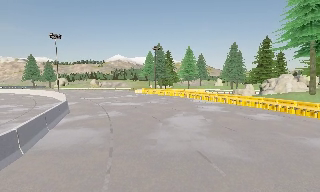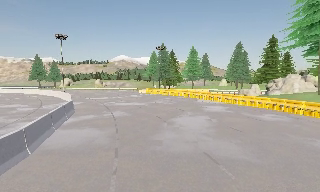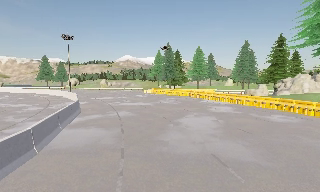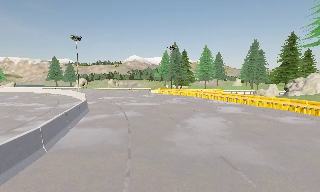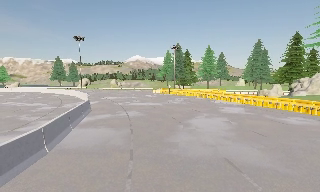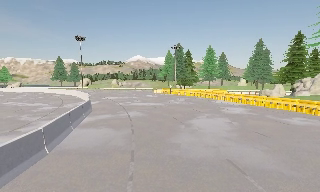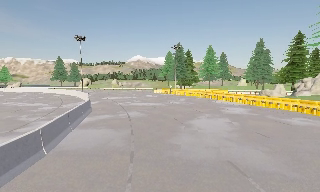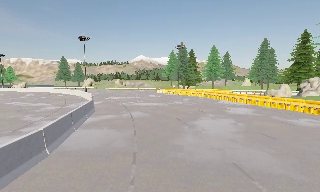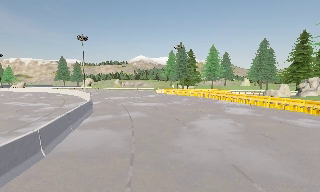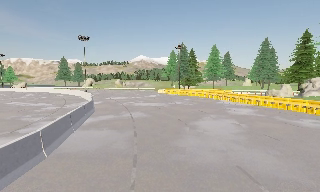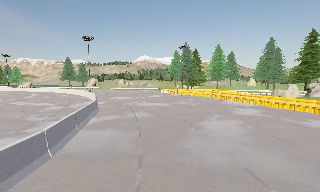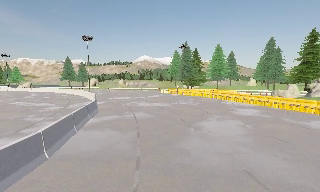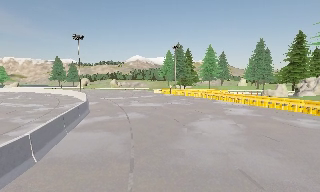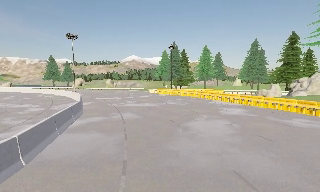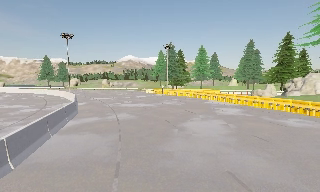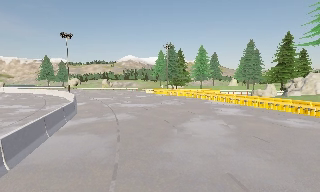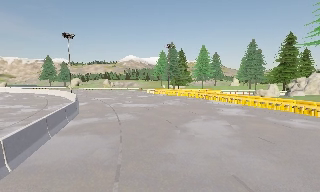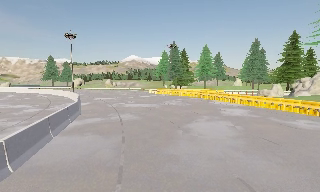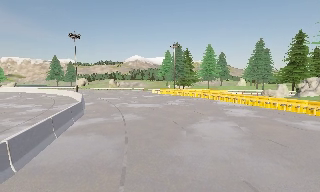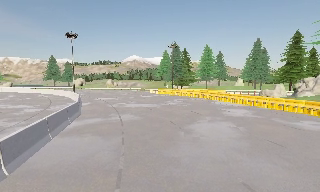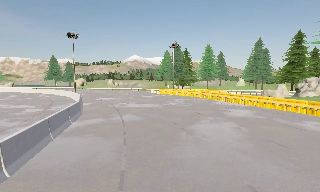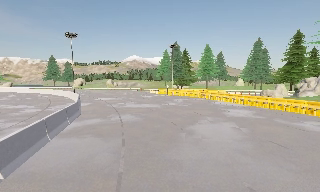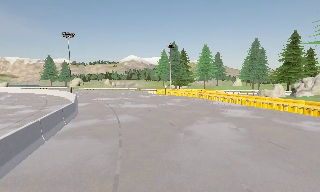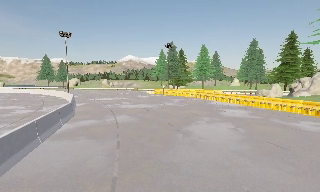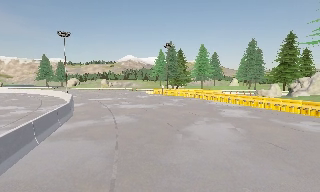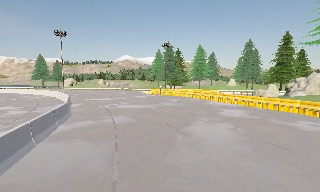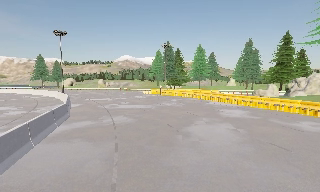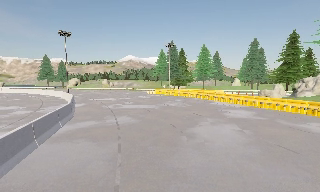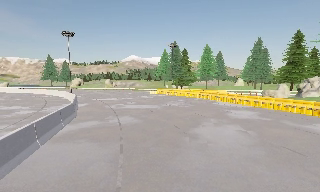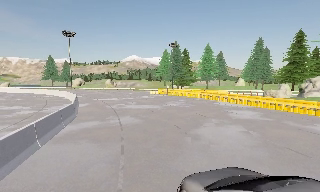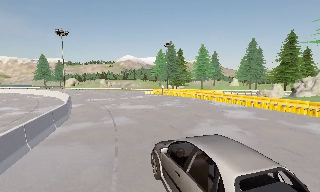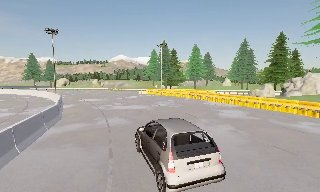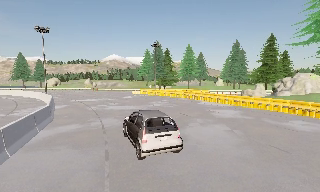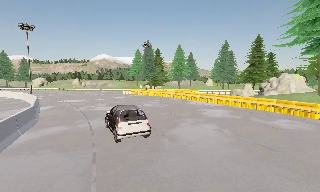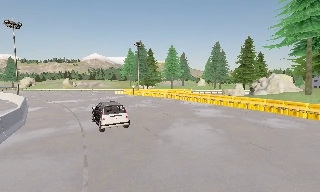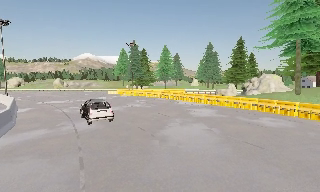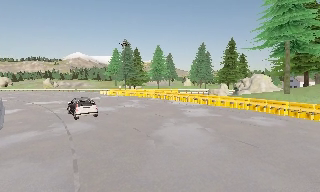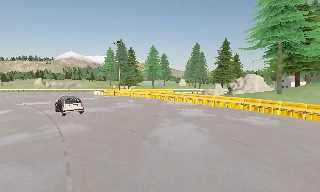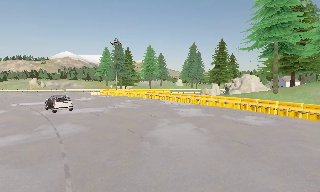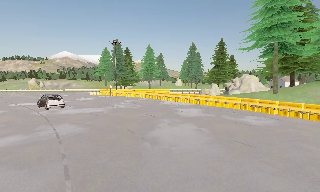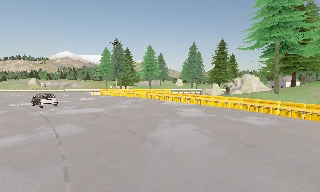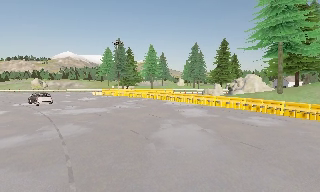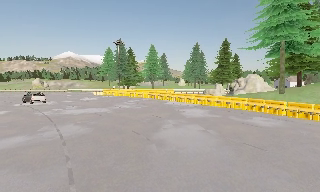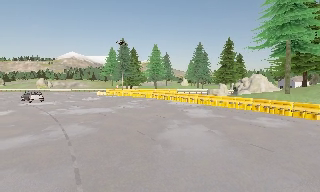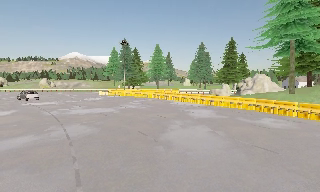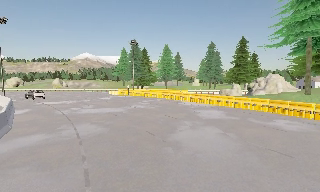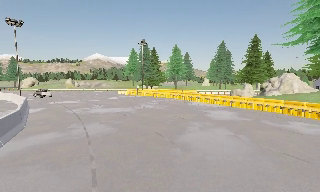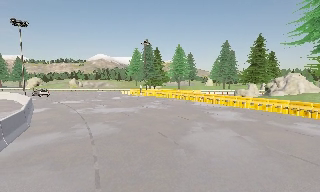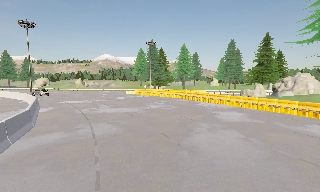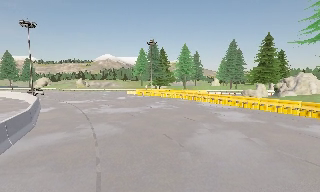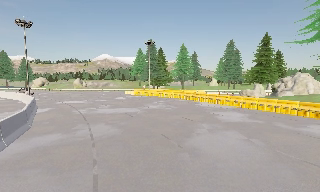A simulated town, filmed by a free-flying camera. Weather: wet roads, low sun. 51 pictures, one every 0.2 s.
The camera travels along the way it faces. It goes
forward.
0.0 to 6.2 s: The camera travels forward, about 3 m, so what stands in front looms larger.
6.2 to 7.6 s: The scene slides to the left, as the camera pans about 15 degrees to its right. It travels to its left and forward, about 1 m.
7.6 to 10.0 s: The scene slides to the right, as the camera pans about 10 degrees to its left. It travels forward, about 1 m, so what stands in front looms larger.
The film runs forward here.
